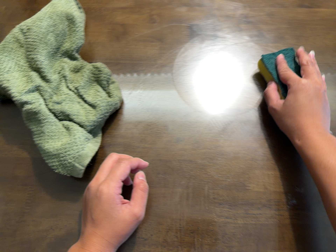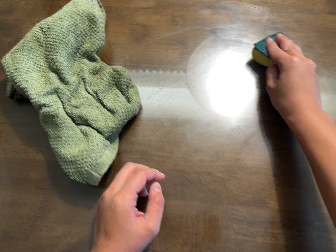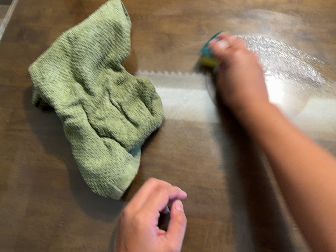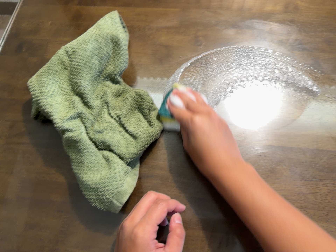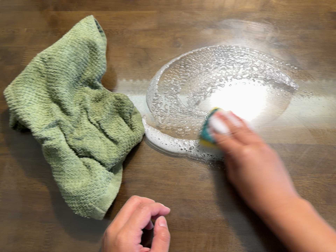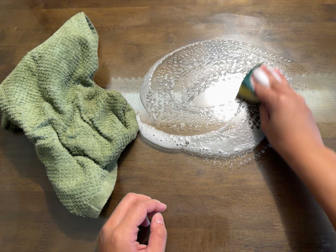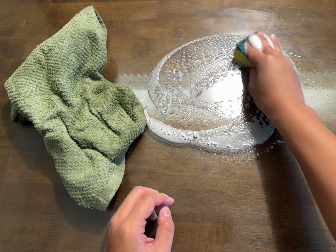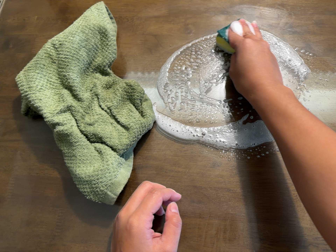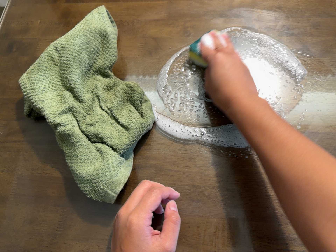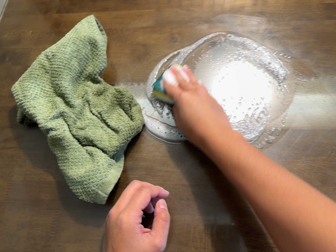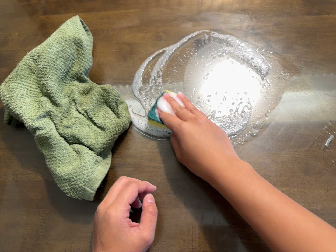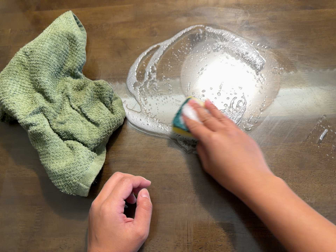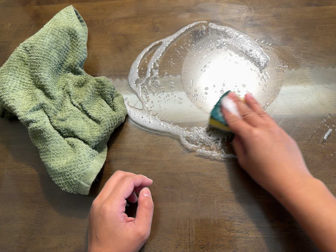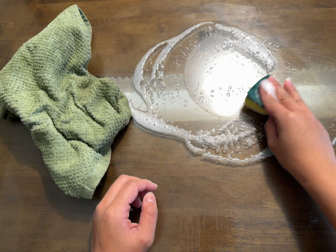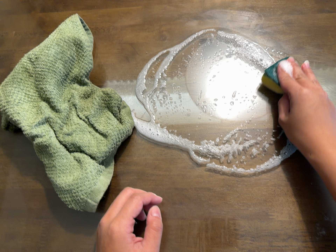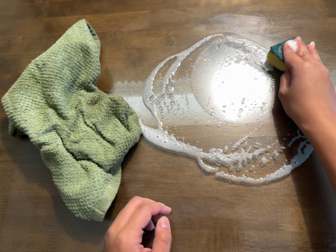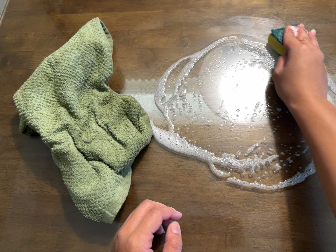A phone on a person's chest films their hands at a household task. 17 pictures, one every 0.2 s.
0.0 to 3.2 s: The camera travels toward the top of its view, about 6 cm, so close, fixed things drift downward.
The film runs forward here.
